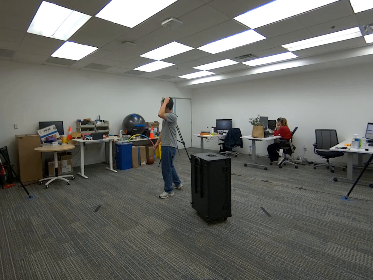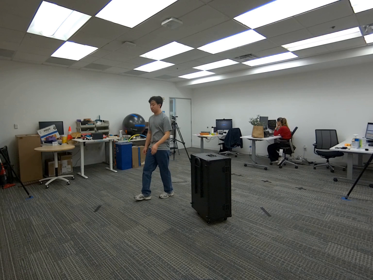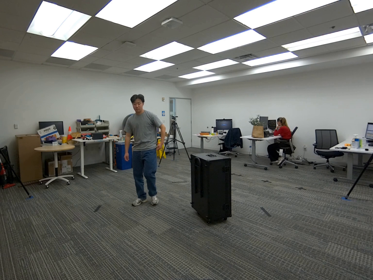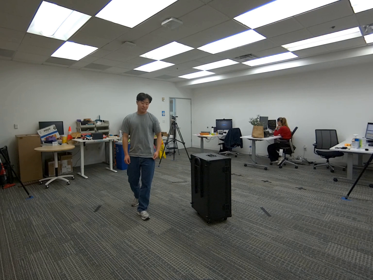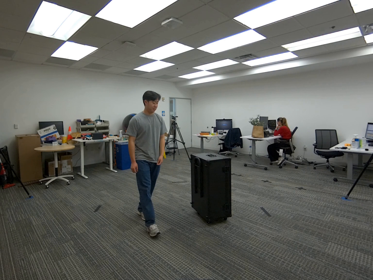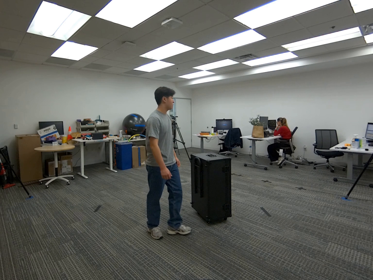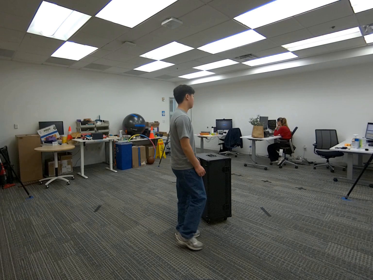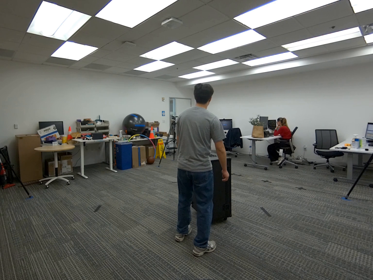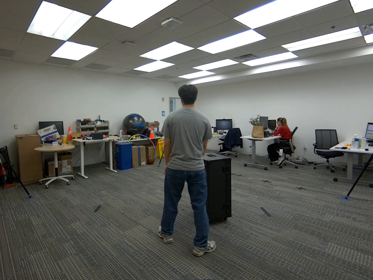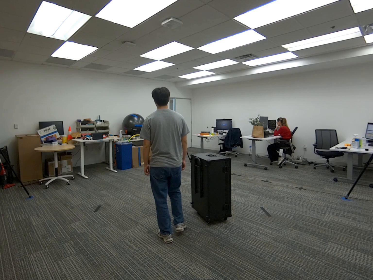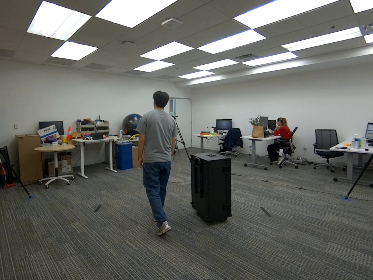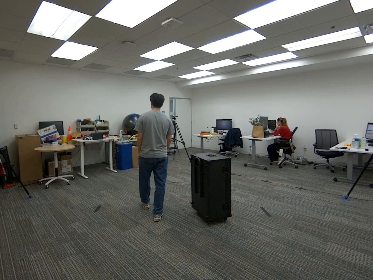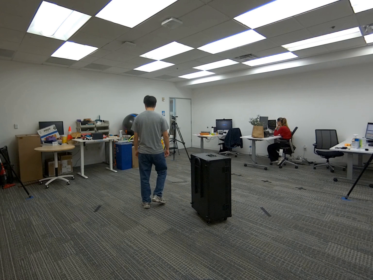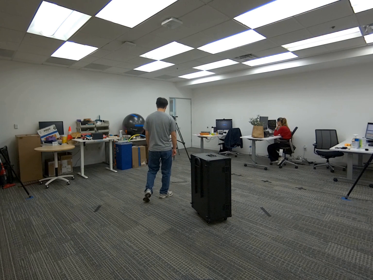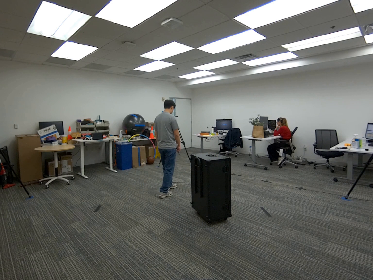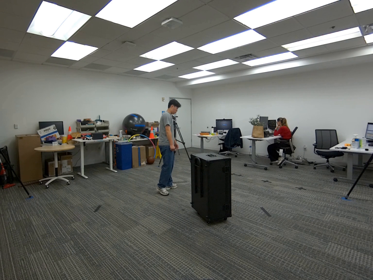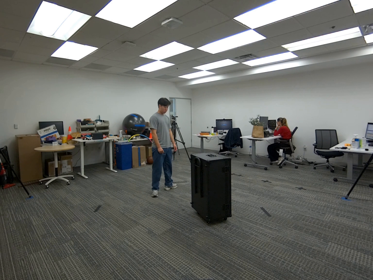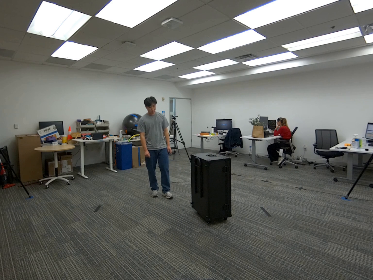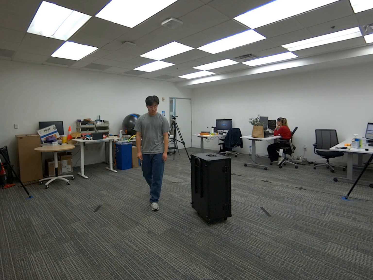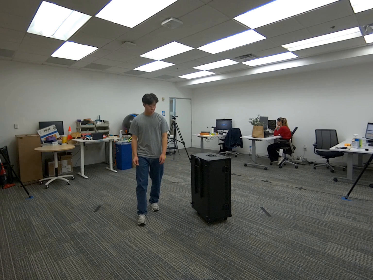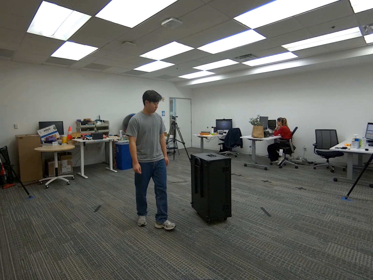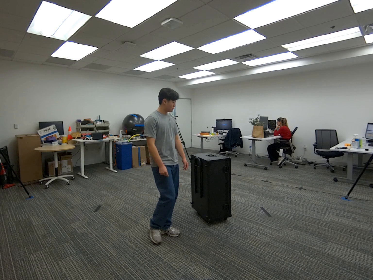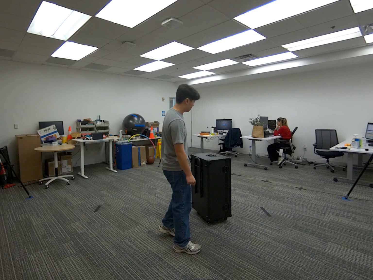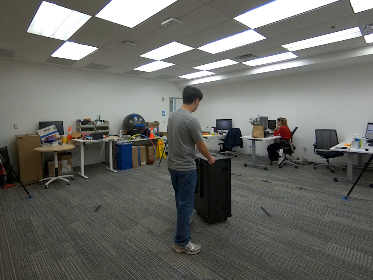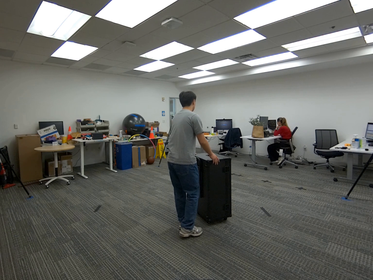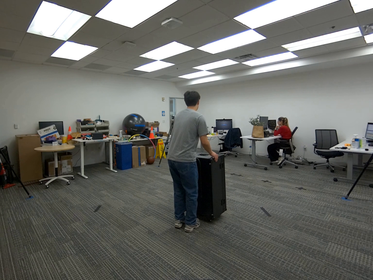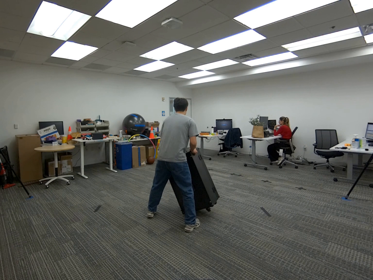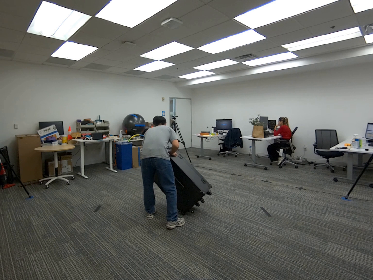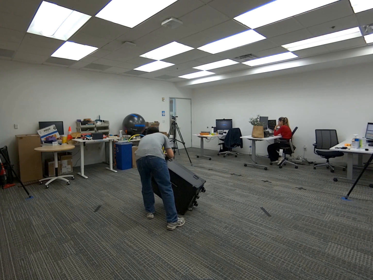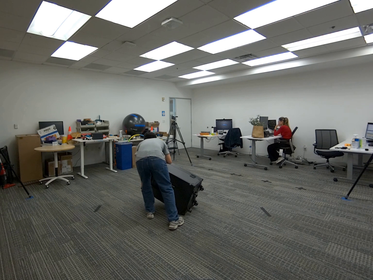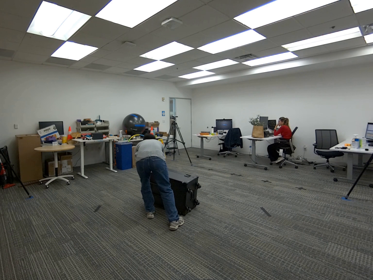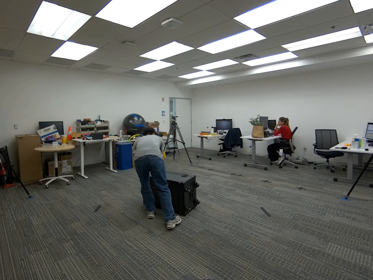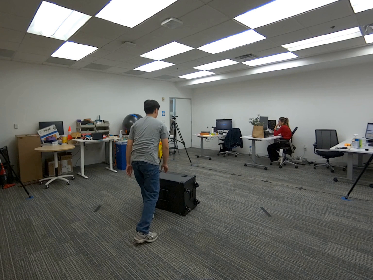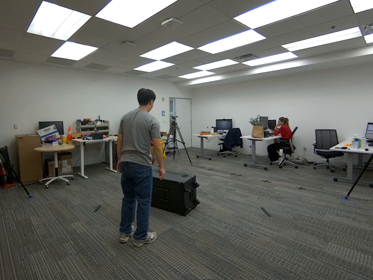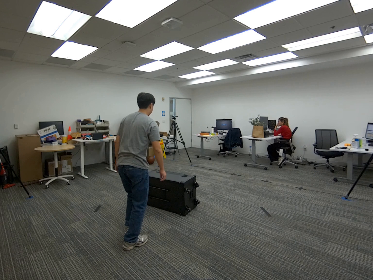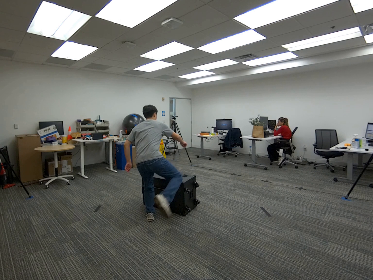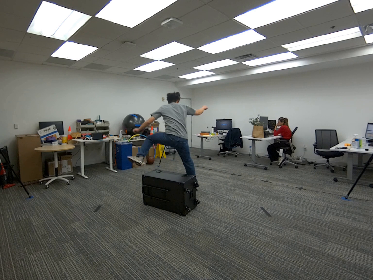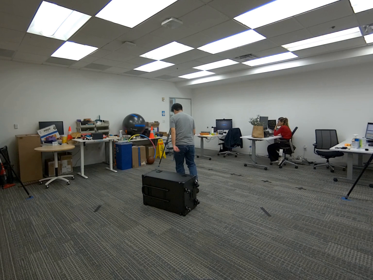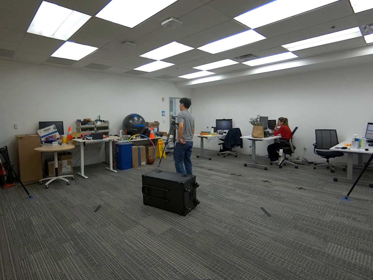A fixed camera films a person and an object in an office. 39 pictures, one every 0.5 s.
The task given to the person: Walk over to the G1 Box and place the box on its side and proceed to jump over the G1 box.
